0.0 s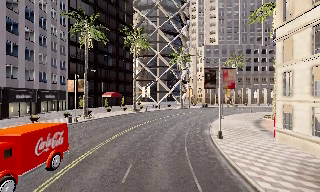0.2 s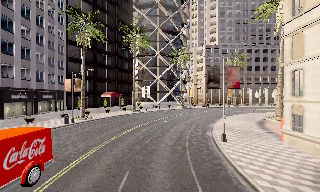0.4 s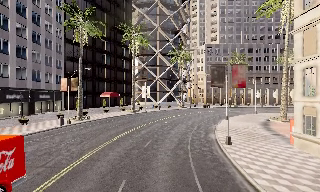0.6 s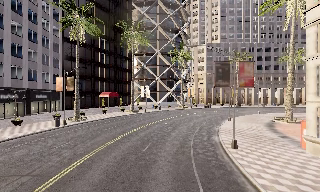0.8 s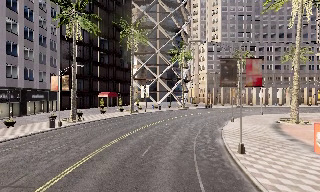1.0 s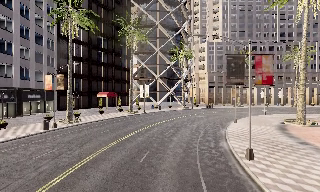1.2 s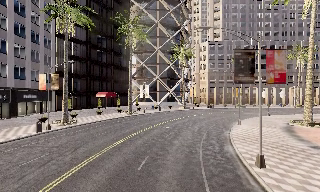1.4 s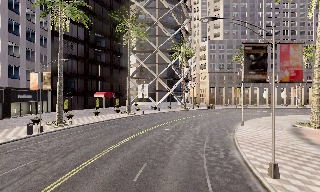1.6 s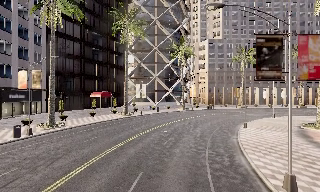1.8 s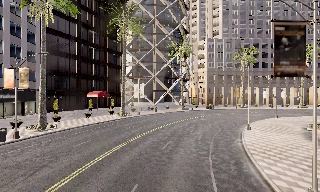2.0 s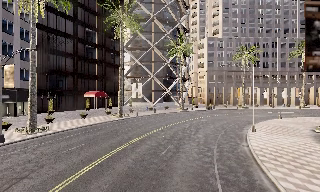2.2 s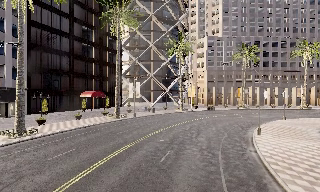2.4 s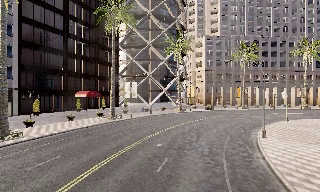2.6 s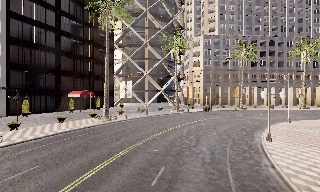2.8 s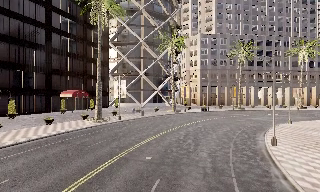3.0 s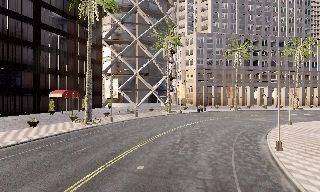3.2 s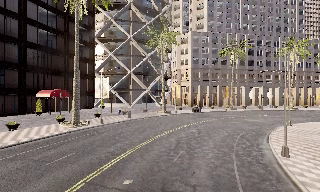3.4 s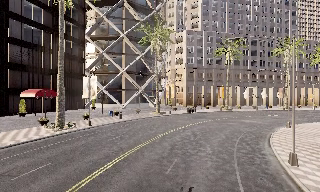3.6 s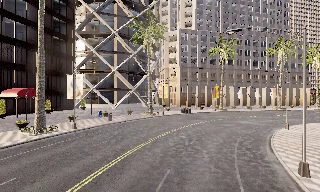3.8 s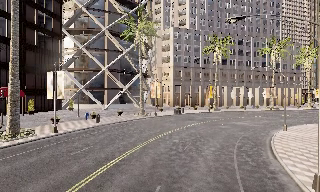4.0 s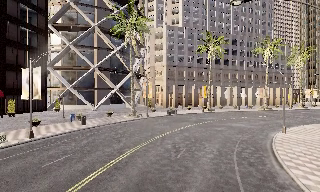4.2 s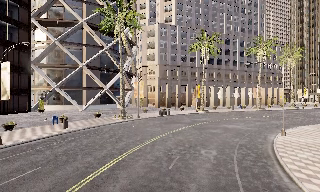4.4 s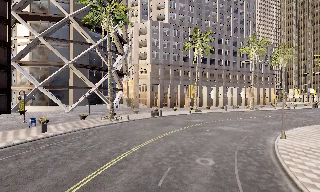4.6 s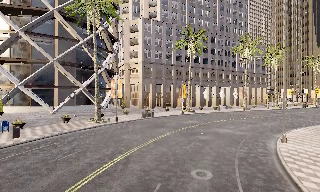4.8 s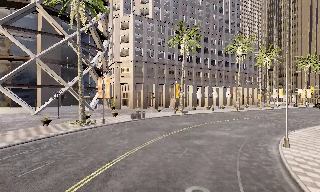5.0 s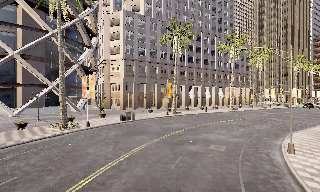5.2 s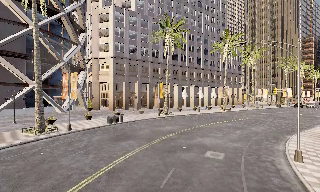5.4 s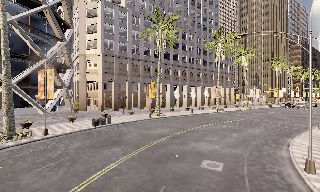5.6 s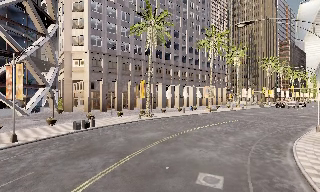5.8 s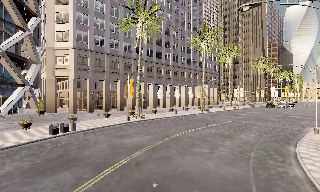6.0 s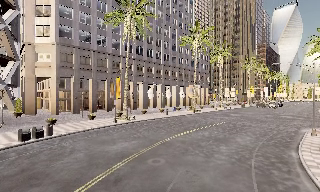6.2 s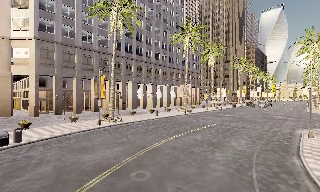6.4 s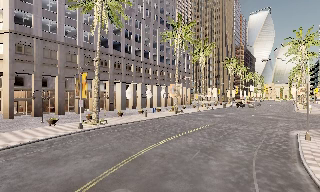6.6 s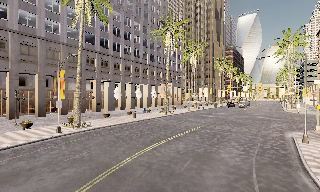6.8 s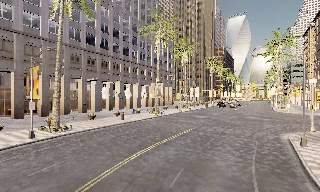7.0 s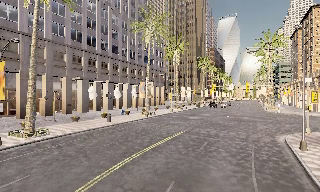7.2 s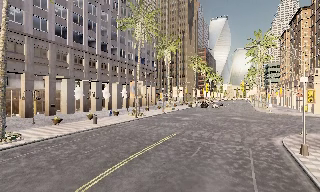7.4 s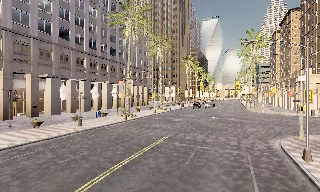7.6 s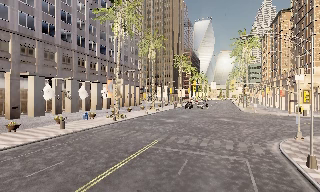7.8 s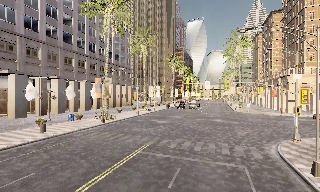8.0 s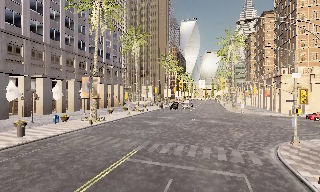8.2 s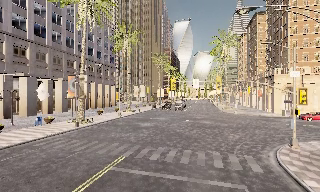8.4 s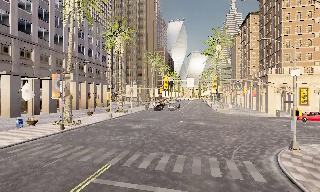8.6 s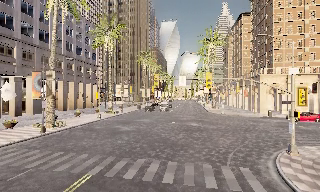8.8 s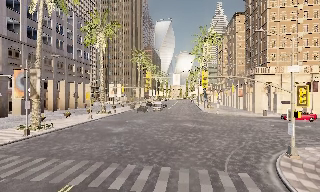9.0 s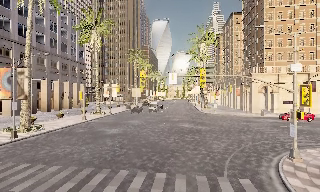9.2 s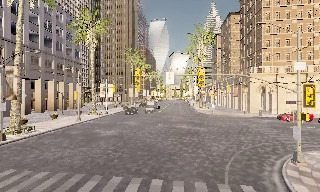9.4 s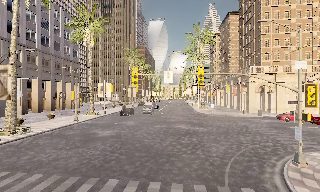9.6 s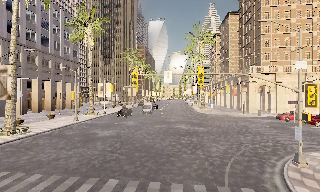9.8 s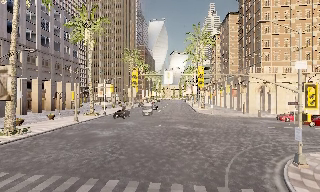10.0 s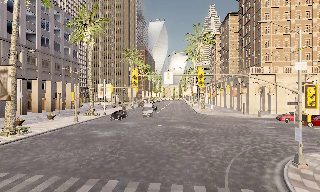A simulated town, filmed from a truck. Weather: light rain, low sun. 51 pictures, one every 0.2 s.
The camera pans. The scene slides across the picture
to the left.
The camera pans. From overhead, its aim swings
clockwise.
0.0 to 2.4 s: The camera travels forward, about 13 m, so what stands in front looms larger.
2.4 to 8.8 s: The scene slides to the left, as the camera pans about 80 degrees to its right. It travels forward, about 50 m.
8.8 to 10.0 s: The camera travels forward, about 1.5 m, so what stands in front looms larger. It loses speed.
The film runs forward here.
